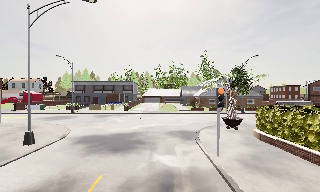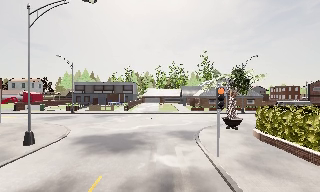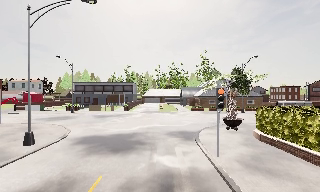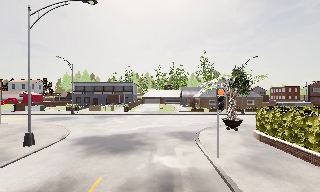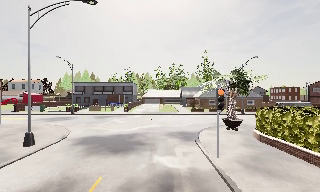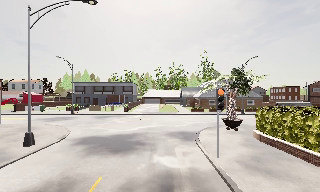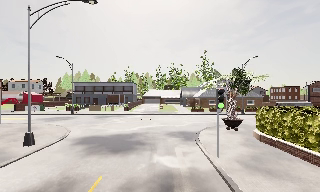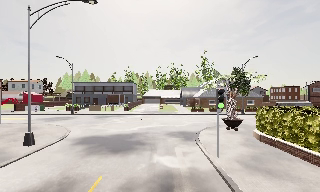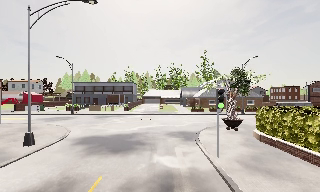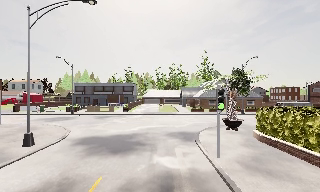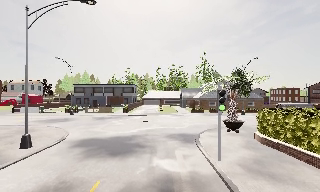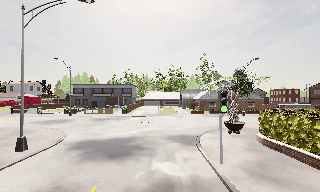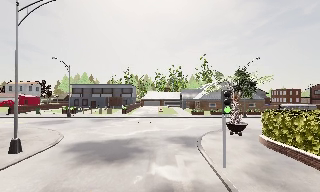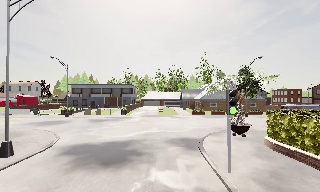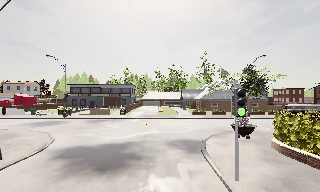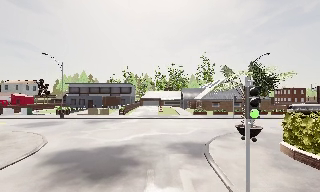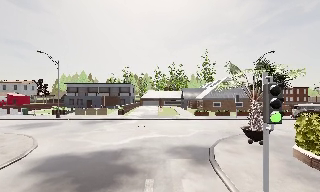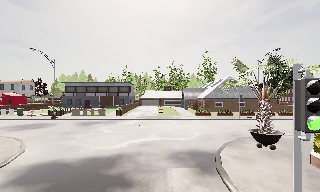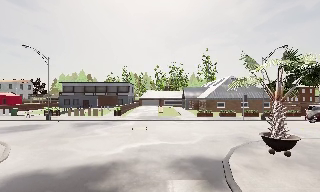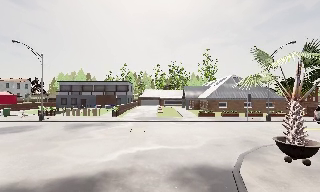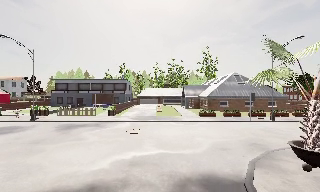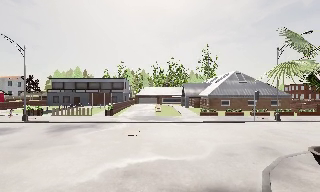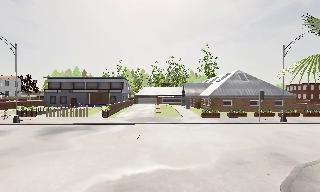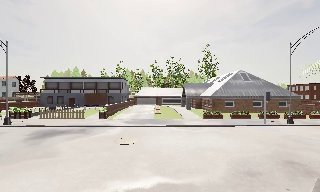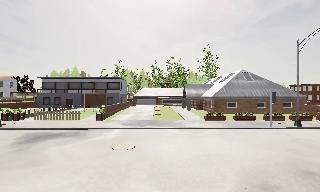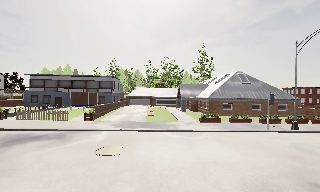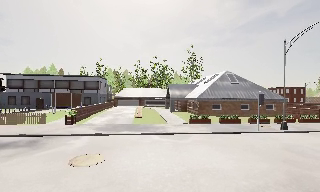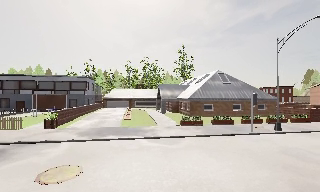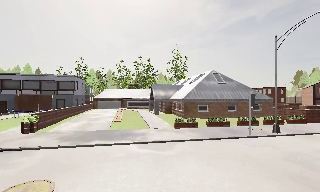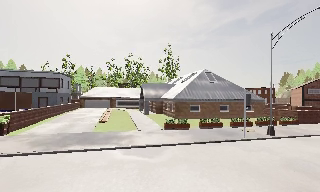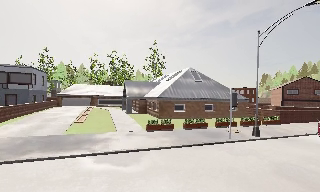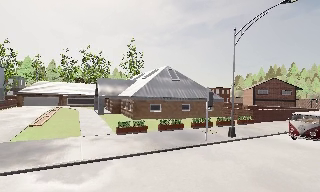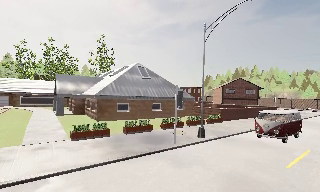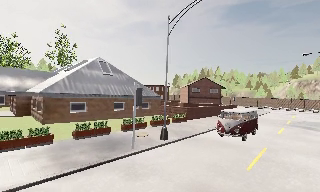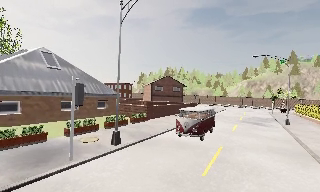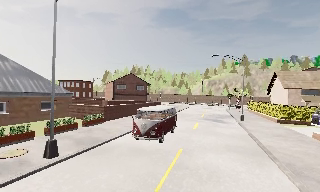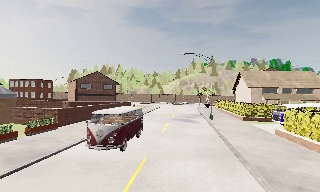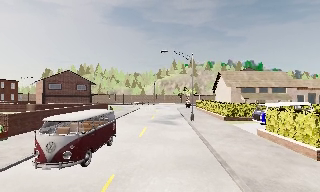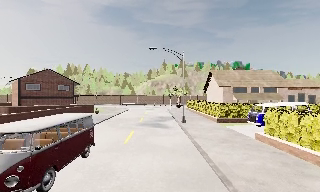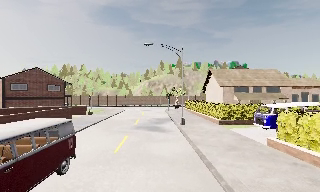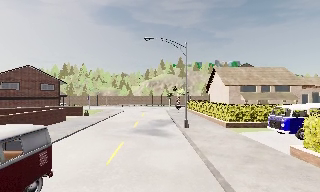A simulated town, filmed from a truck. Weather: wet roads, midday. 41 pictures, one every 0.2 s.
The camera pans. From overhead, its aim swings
clockwise.
The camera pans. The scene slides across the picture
to the left.
0.0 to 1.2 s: The camera keeps its place and its aim.
1.2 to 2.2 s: The camera shifts only a little, or ends up much as it began.
2.2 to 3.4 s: The camera travels forward, about 3.5 m, so what stands in front looms larger. It gains speed.
3.4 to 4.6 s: The camera travels forward, about 5 m, so what stands in front looms larger.
4.6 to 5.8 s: The camera swings to its right by about 15 degrees, and the scene slides to the left. It travels forward, about 5 m, so what stands in front looms larger.
5.8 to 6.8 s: The camera swings to its right by about 45 degrees, and the scene slides to the left. It travels forward and to its right, about 6 m.
6.8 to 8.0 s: The camera swings to its right by about 30 degrees, and the scene slides to the left. It travels forward, about 8 m.
The film runs forward here.
